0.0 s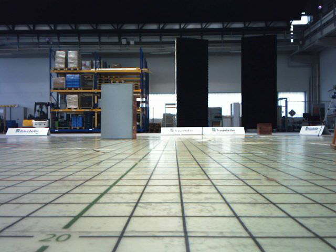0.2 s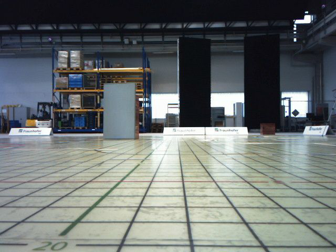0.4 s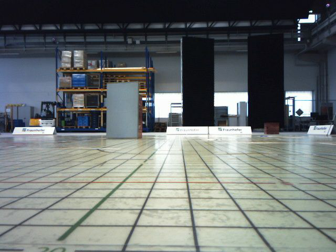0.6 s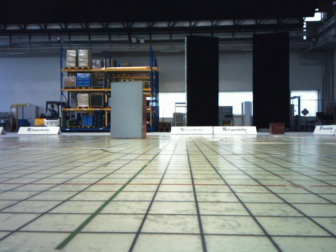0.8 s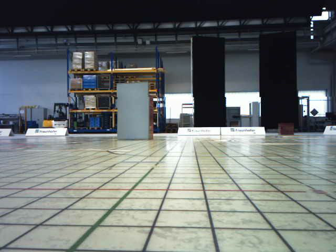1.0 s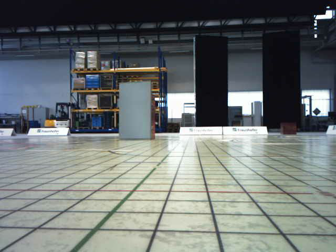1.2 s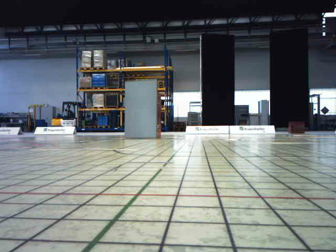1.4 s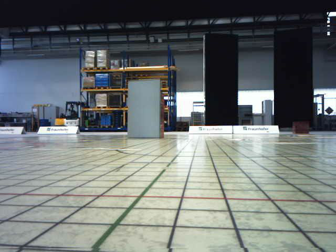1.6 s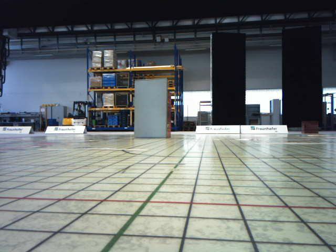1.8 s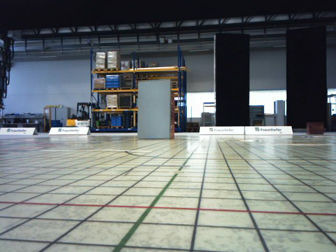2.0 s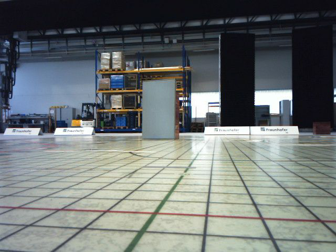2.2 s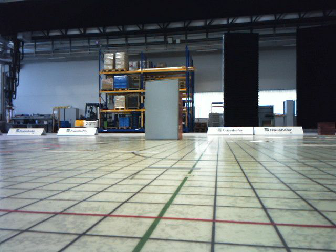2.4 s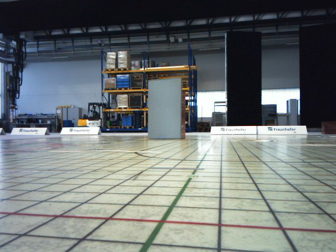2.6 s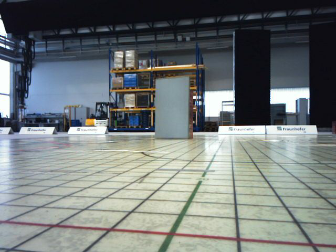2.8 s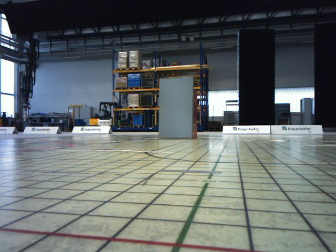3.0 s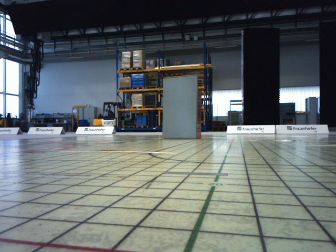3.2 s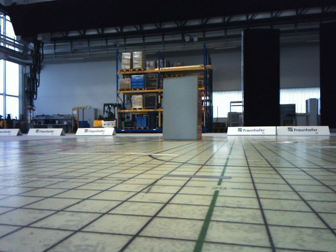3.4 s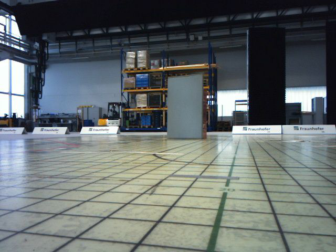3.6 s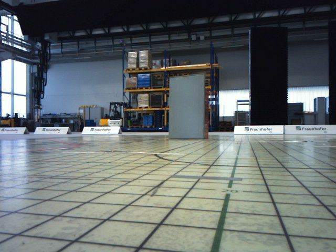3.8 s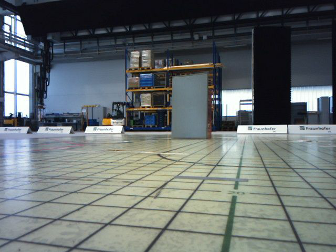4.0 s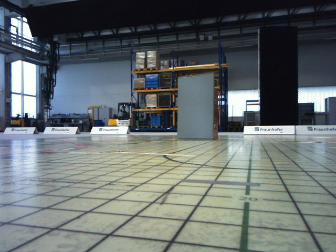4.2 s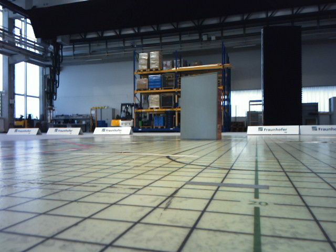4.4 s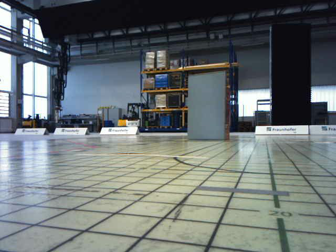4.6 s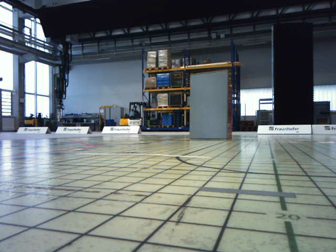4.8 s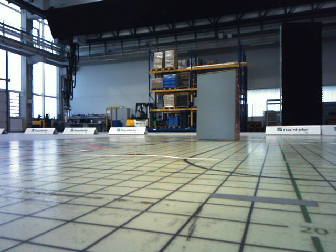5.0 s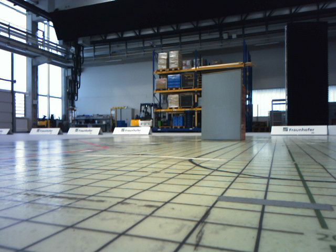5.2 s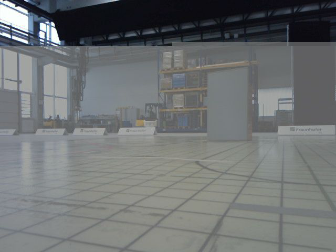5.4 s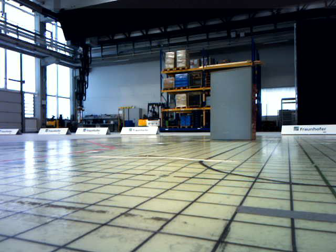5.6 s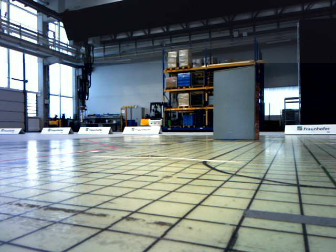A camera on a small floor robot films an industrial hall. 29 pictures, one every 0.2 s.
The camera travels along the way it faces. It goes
forward.
0.0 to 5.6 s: The camera pans to its left, which is counterclockwise from overhead, by about 20 degrees. It travels forward, about 1.2 m, so what stands in front looms larger.
The film runs forward here.
